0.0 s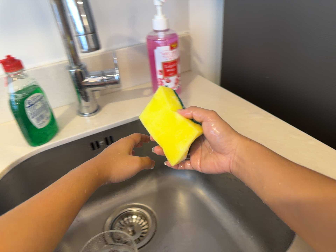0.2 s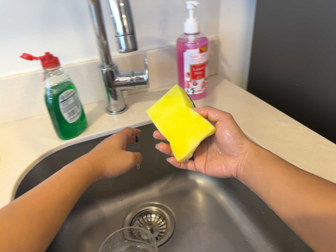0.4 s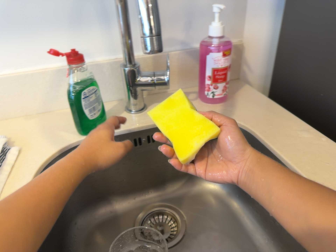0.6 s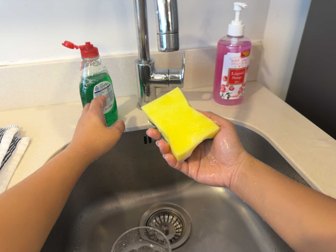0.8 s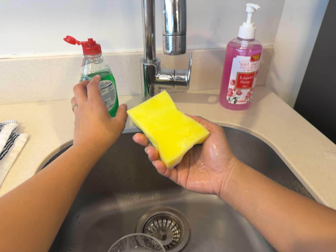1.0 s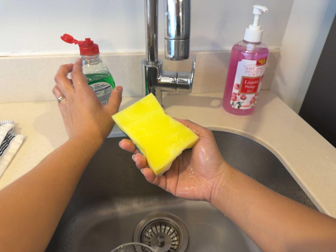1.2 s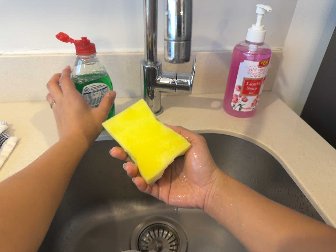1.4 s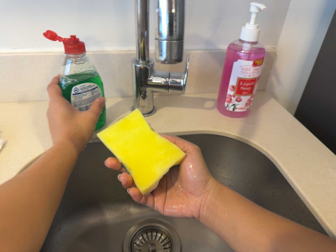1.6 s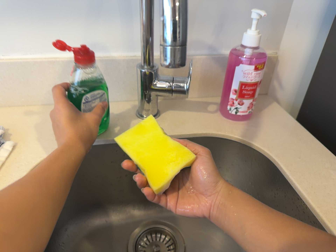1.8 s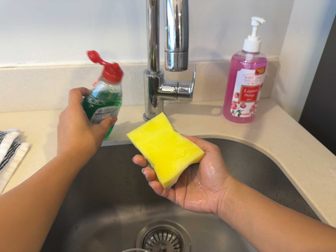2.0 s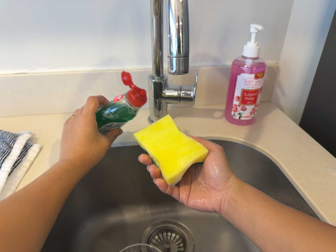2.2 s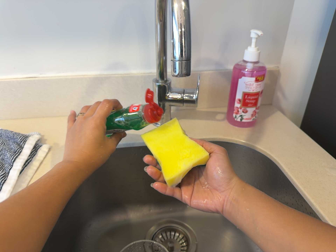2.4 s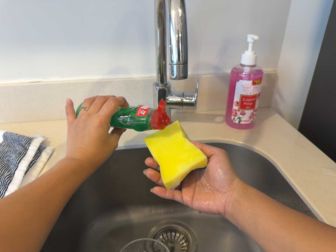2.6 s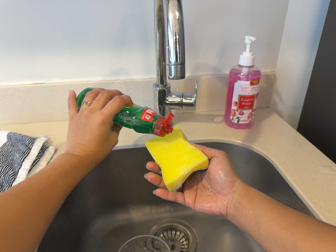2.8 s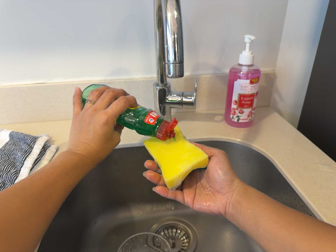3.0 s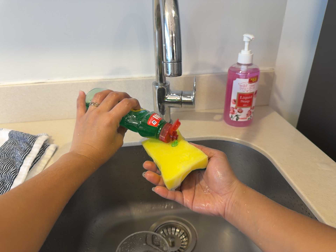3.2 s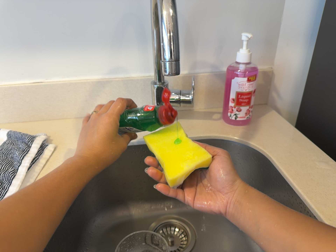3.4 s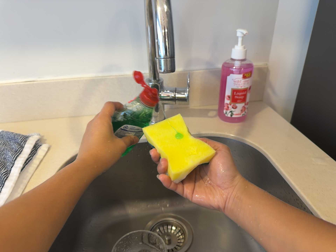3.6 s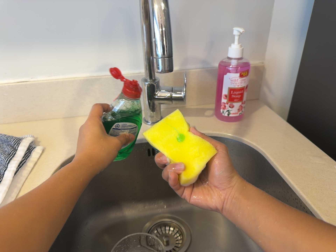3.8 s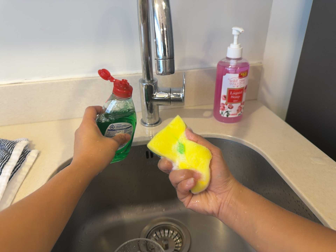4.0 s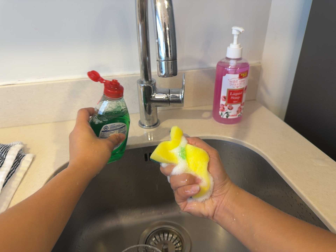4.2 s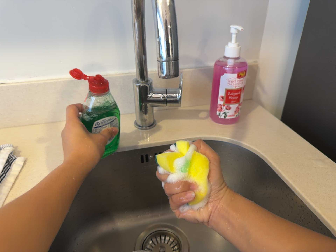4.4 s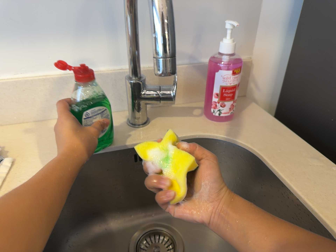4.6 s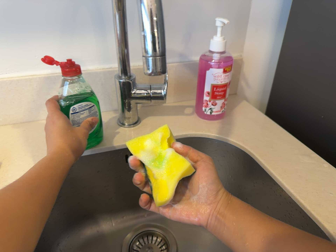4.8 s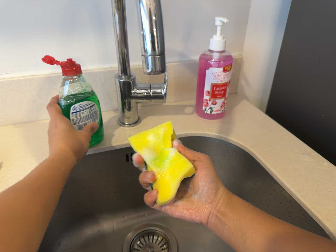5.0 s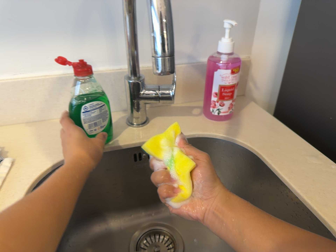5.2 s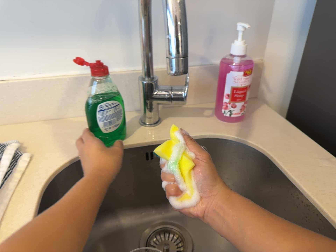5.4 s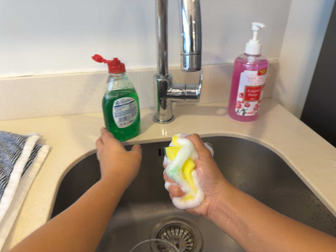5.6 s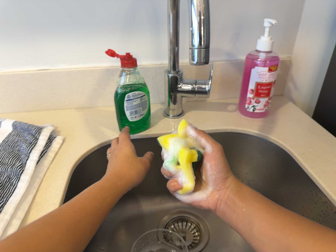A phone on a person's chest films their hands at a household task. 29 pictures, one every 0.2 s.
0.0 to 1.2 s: The scene slides to the right, as the camera pans about 10 degrees to its left. It travels forward, about 7 cm, so what stands in front looms larger. It rolls about its line of sight by about 15 degrees, and the scene rotates clockwise.
1.2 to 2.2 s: The camera travels backward, about 7 cm, so what stands in front gets smaller.
2.2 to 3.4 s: The camera shifts only a little, or ends up much as it began.
3.4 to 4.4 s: The camera travels forward, about 7 cm, so what stands in front looms larger.
4.4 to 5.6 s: The camera shifts only a little, or ends up much as it began.
The film runs forward here.
